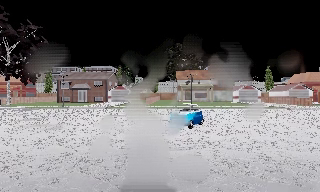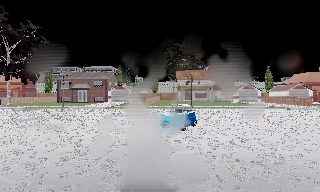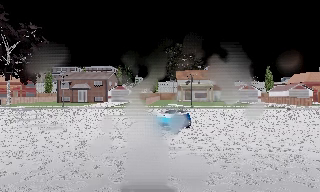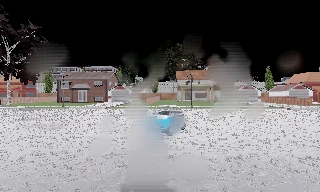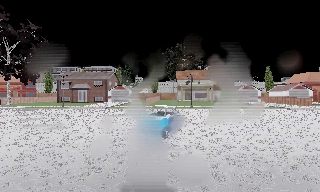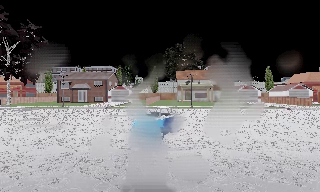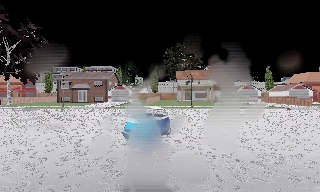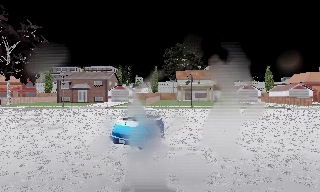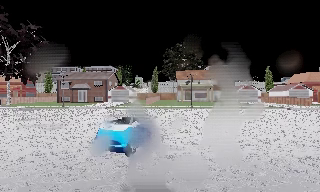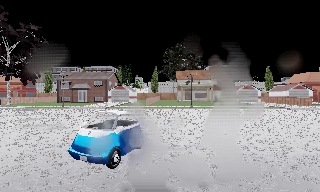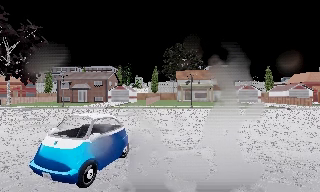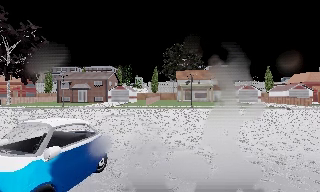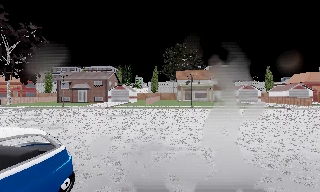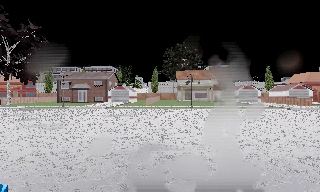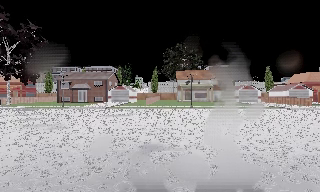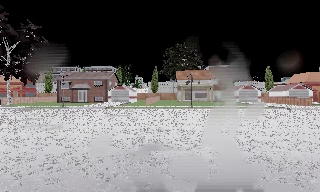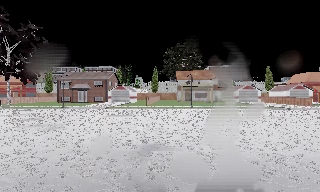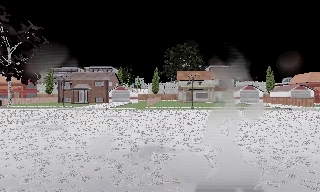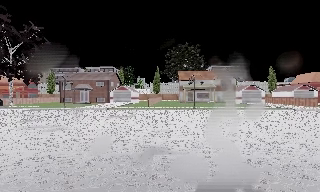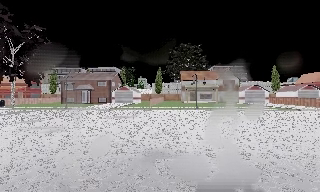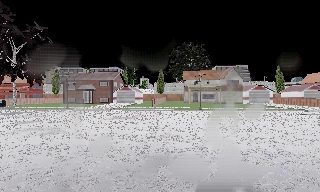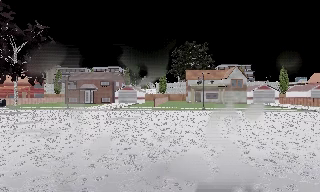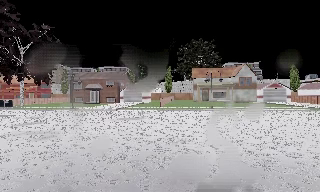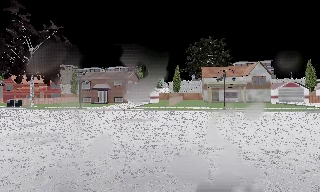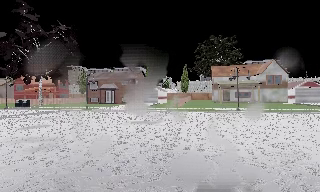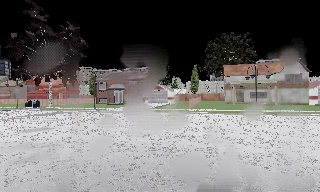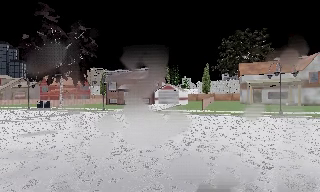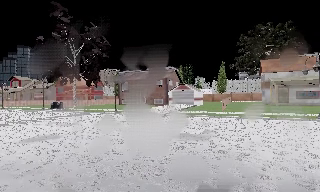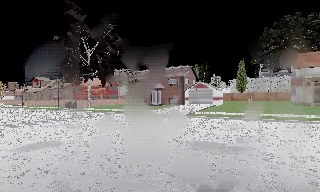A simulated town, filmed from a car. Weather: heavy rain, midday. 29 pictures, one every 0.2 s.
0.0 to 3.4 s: The camera keeps its place and its aim.
3.4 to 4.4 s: The camera travels forward, about 2.5 m, so what stands in front looms larger. It gains speed.
4.4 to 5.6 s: The camera swings to its left by about 20 degrees, and the scene slides to the right. It travels forward, about 7 m, so what stands in front looms larger. It gains speed.
The film runs forward here.
